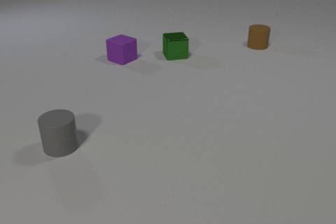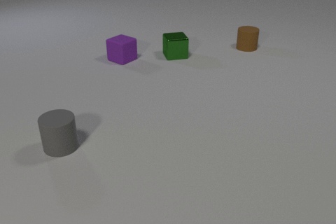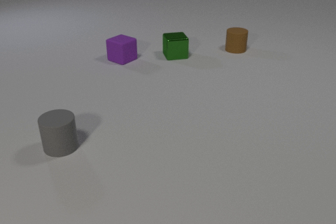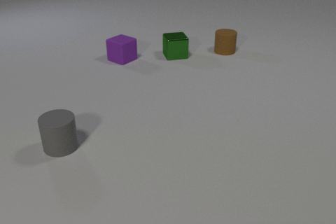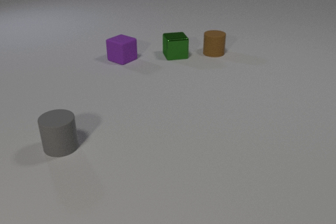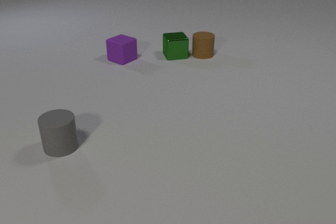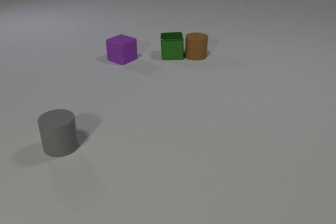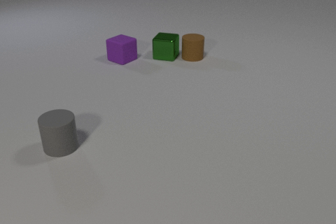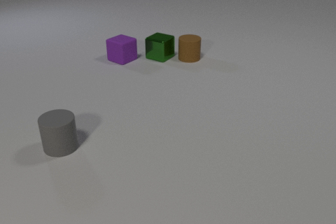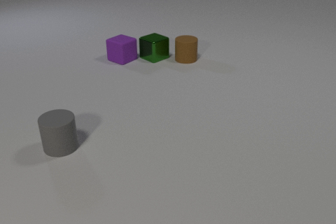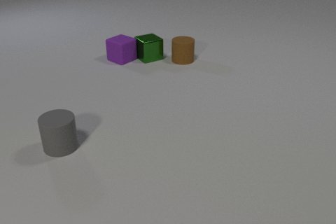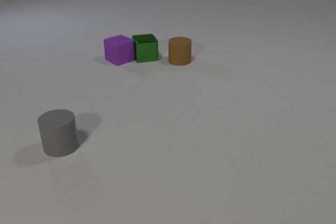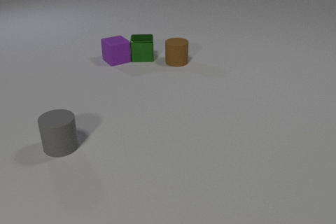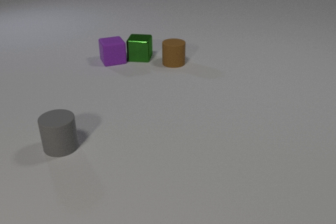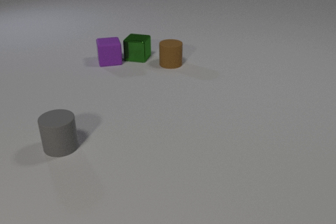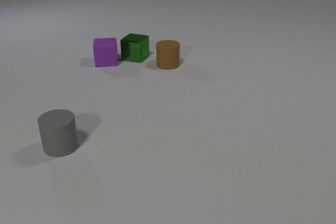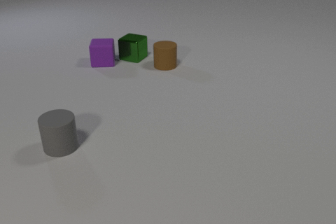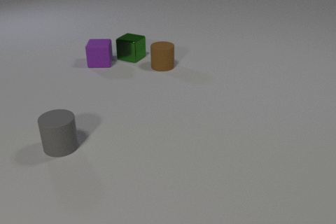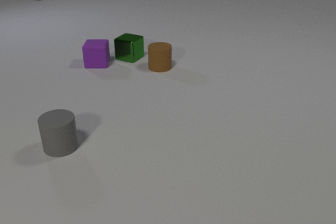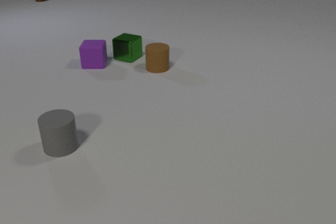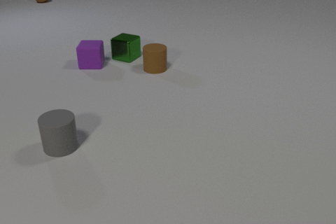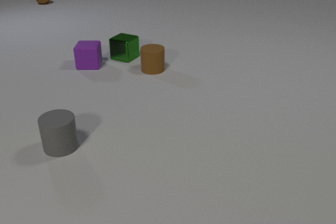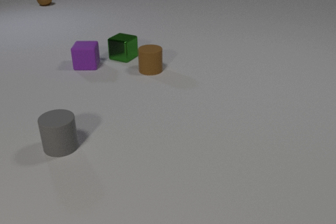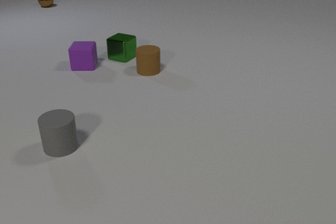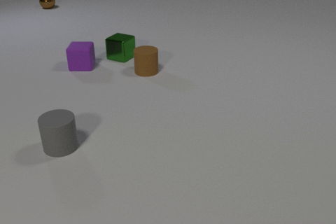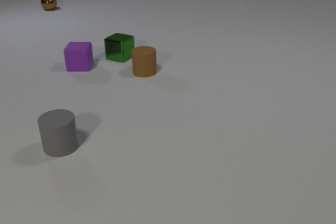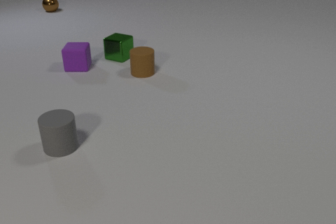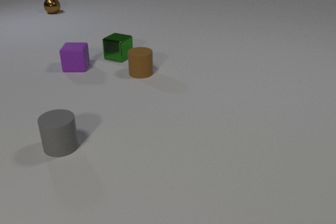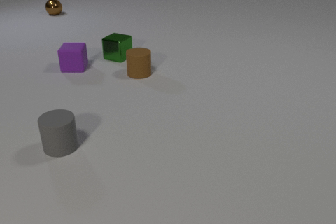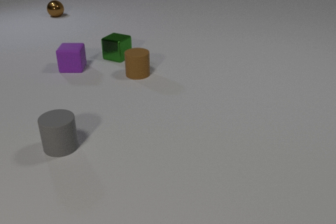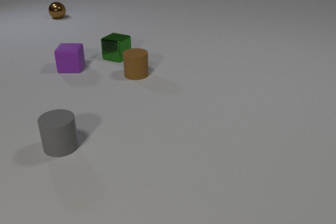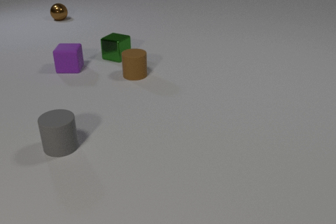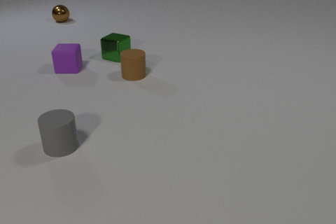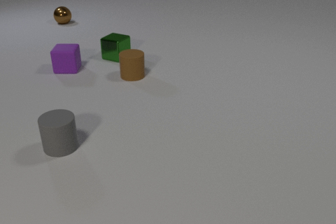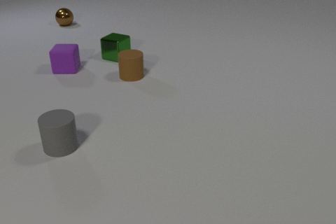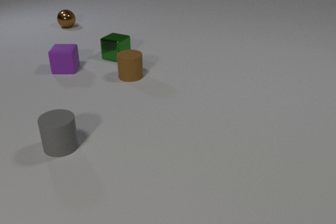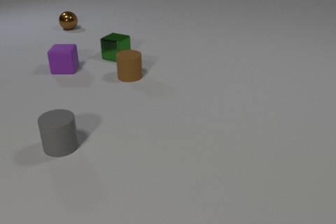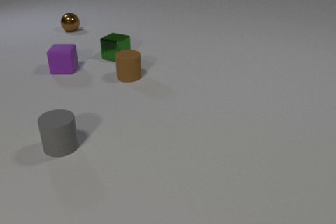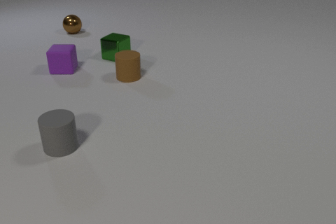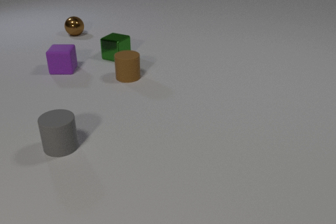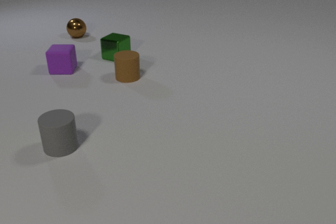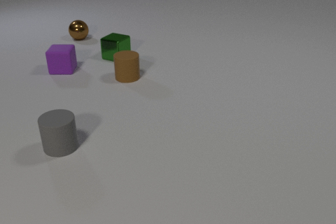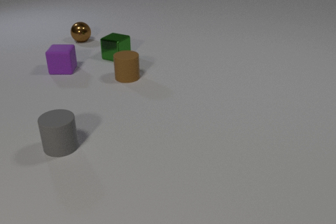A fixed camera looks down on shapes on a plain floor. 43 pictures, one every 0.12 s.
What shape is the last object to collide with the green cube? cube.
What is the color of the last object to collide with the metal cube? purple.
How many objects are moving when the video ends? 1.
0.00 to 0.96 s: The brown rubber cylinder slides to the left and toward the camera. The green metal cube slides to the left, spins so that its near face slides to the left, clockwise seen from above. The brown rubber cylinder and the green metal cube collide.
0.96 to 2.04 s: The brown rubber cylinder slides to the left and toward the camera. The green metal cube slides to the left, spins so that its near face slides to the left, clockwise seen from above. The purple rubber cube slides to the left, spins clockwise seen from above by about 45 degrees, its near face sliding to the left. The green metal cube and the purple rubber cube collide.
2.04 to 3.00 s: The brown rubber cylinder slides to the left and toward the camera. The green metal cube slides to the left. The brown metal sphere comes in at the top edge, rolls toward the camera. The purple rubber cube slides to the left.
3.00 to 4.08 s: The brown rubber cylinder slides to the left and toward the camera. The brown metal sphere rolls toward the camera. The purple rubber cube slides to the left.
4.08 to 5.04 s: The brown metal sphere rolls toward the camera.
